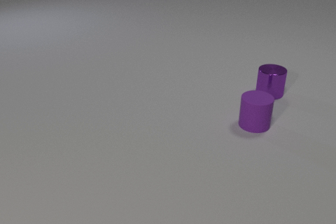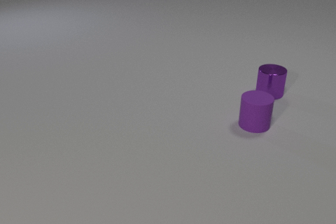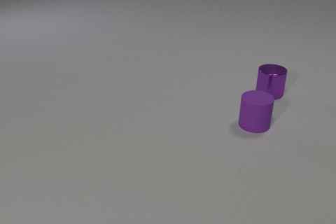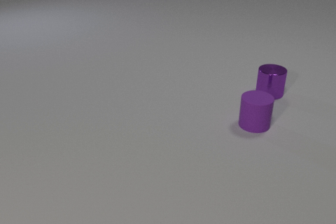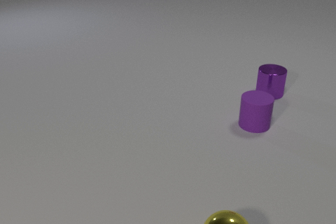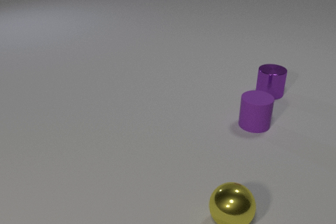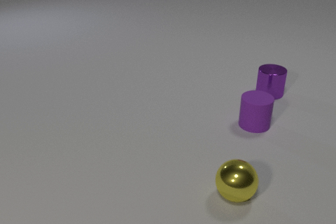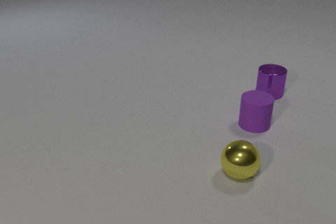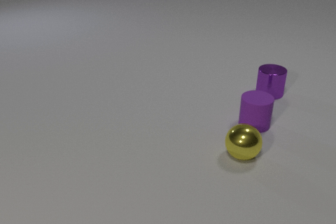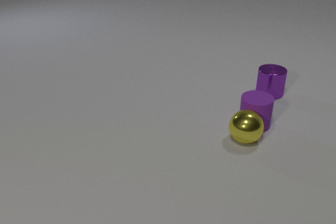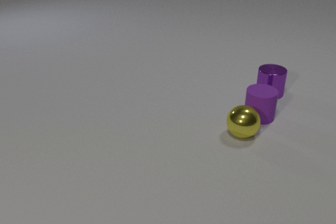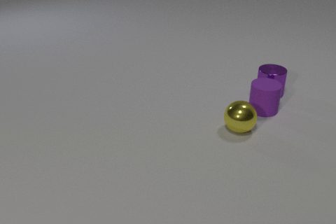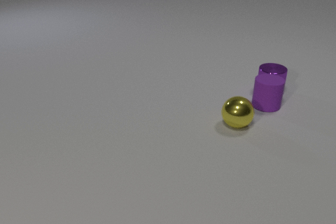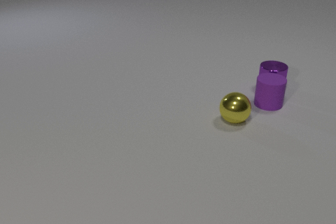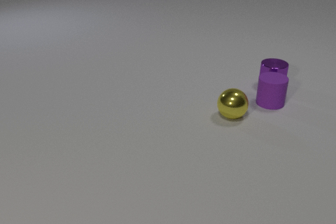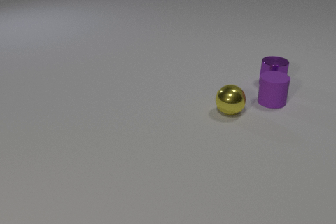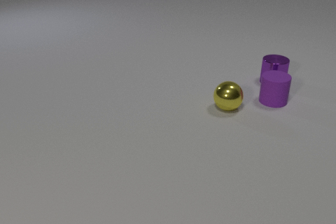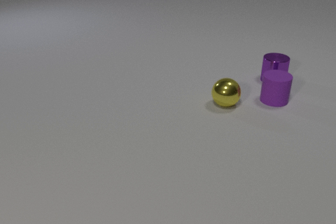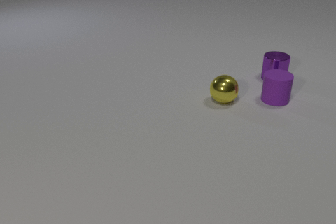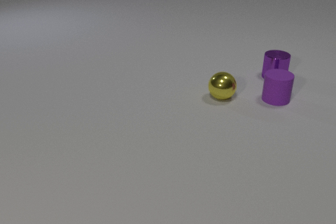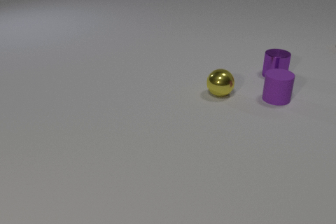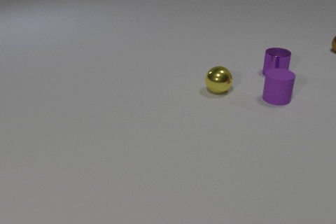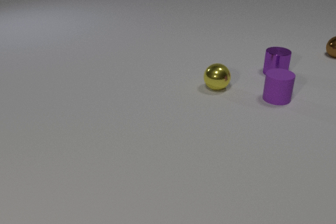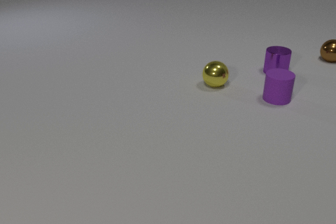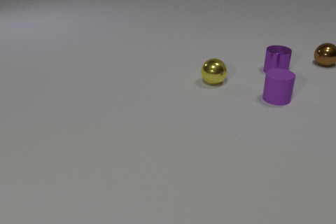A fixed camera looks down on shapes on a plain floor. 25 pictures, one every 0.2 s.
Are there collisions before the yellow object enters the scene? no.
What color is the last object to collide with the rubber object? purple.
How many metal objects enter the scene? 2.
0.0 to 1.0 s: The yellow metal sphere comes in at the bottom edge, rolls away from the camera.
1.0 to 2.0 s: The yellow metal sphere rolls away from the camera. The purple rubber cylinder slides away from the camera. The yellow metal sphere and the purple rubber cylinder collide.
2.0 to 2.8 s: The yellow metal sphere rolls away from the camera. The purple rubber cylinder slides away from the camera. The purple metal cylinder slides away from the camera. The purple rubber cylinder and the purple metal cylinder collide.
2.8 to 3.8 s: The yellow metal sphere rolls away from the camera. The purple rubber cylinder slides away from the camera. The purple metal cylinder slides away from the camera.
3.8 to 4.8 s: The yellow metal sphere rolls away from the camera. The purple metal cylinder slides away from the camera. The brown metal sphere comes in at the right edge, rolls toward the camera.
